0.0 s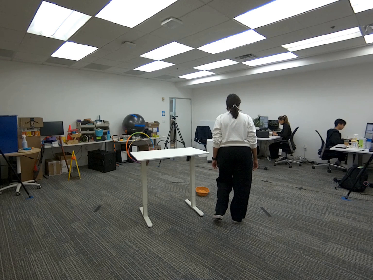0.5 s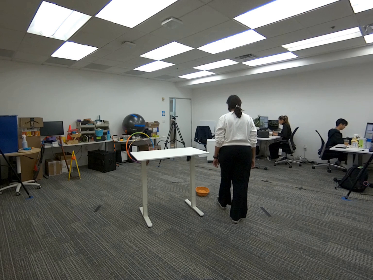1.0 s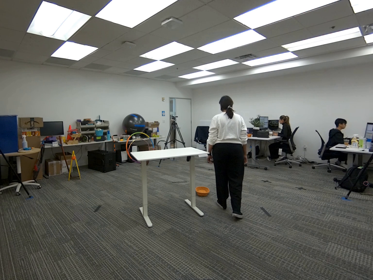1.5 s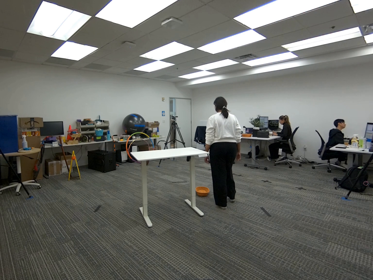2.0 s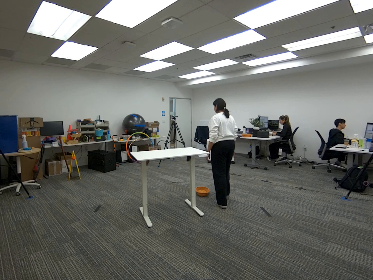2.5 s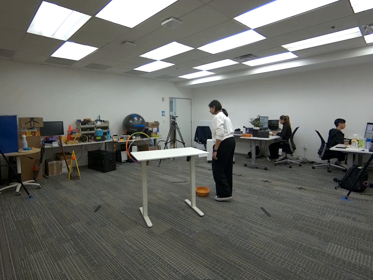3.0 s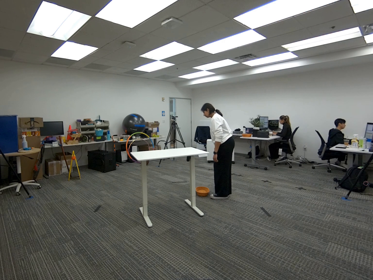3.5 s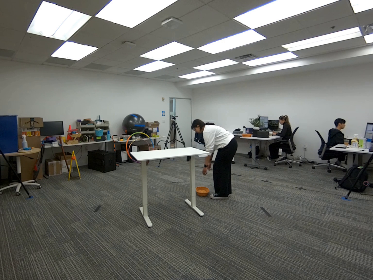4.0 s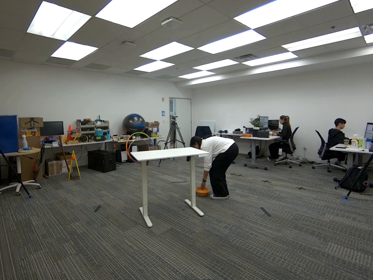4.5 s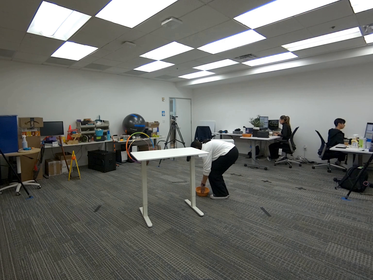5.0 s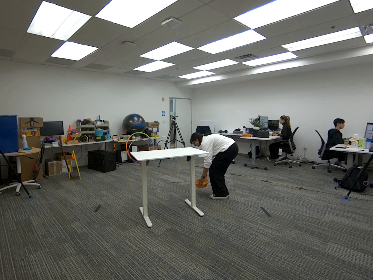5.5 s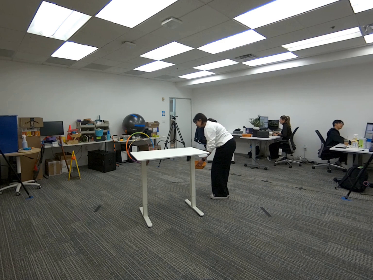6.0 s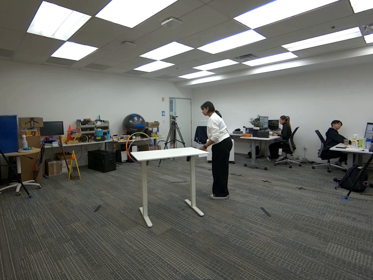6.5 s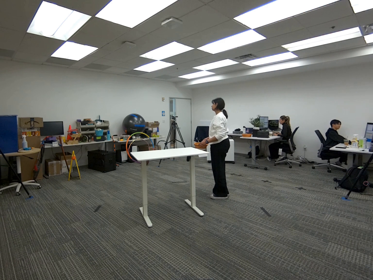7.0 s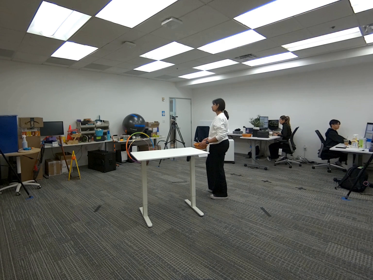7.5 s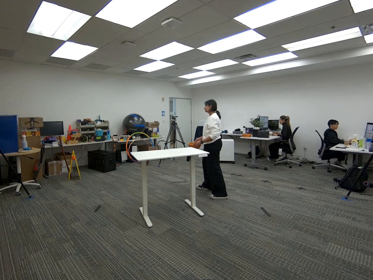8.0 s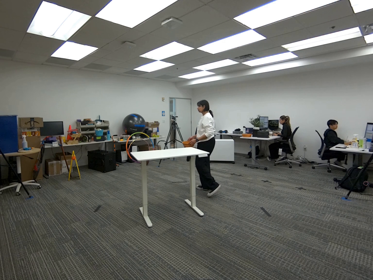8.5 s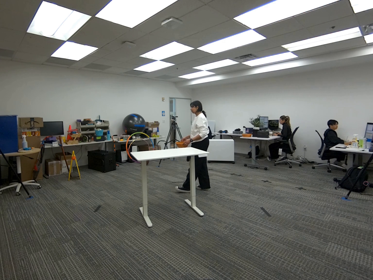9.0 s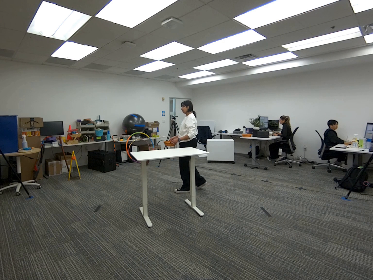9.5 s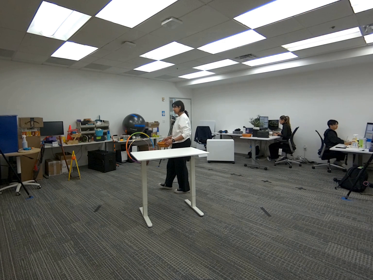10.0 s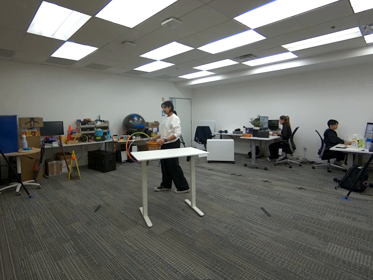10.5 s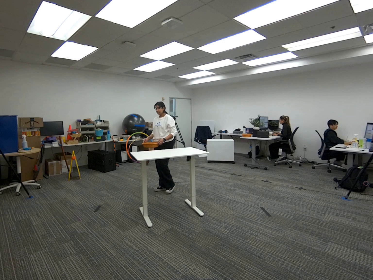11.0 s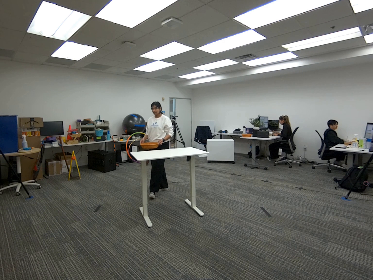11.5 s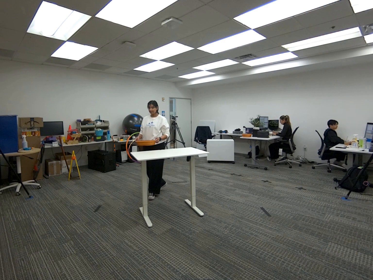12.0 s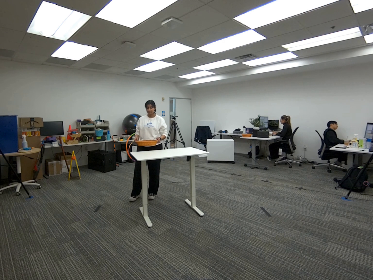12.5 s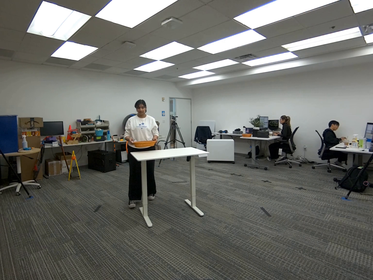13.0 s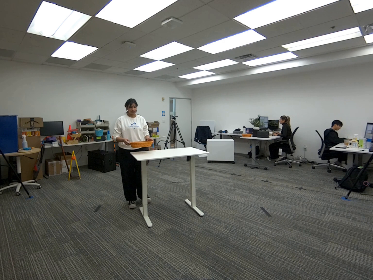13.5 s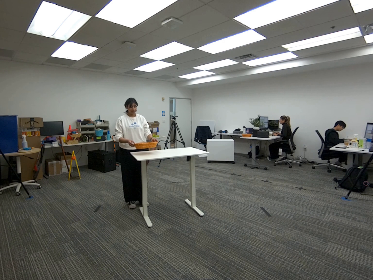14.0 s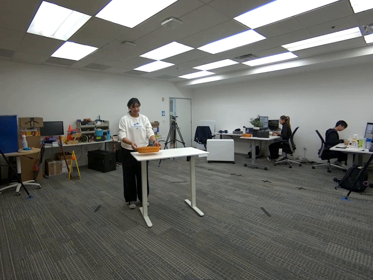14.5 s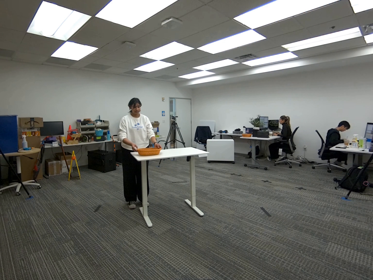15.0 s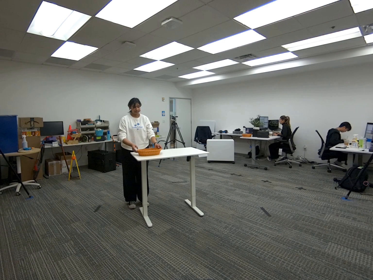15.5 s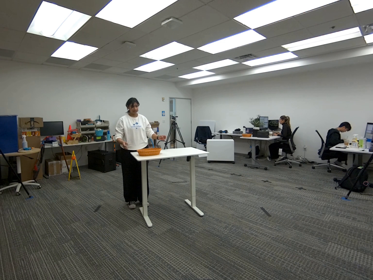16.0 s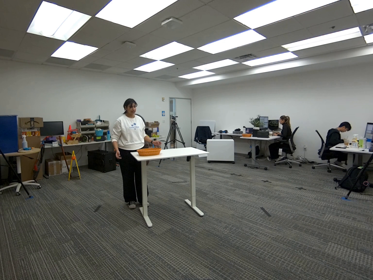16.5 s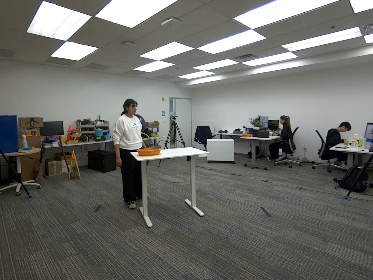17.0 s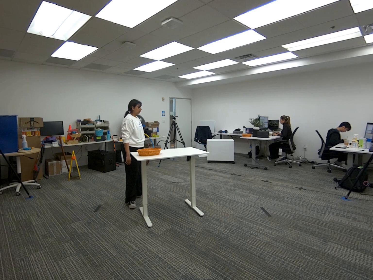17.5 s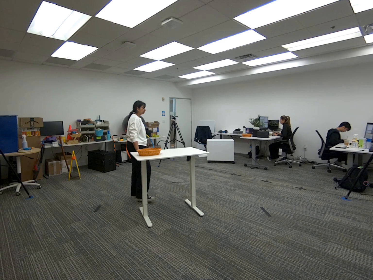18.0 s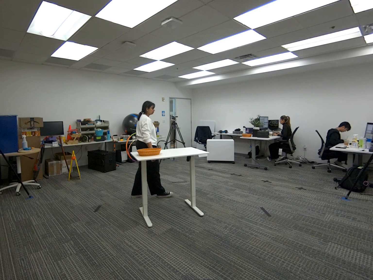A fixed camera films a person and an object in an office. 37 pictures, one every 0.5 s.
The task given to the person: Walk to the woven basket from the ground, pick up the basket with your both hands and place the basket on the white desk.
